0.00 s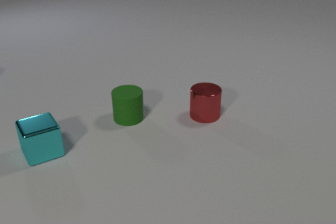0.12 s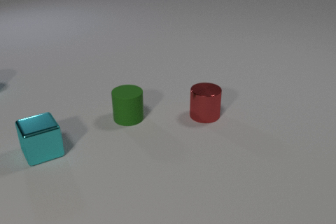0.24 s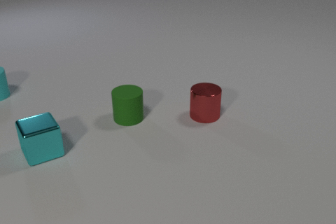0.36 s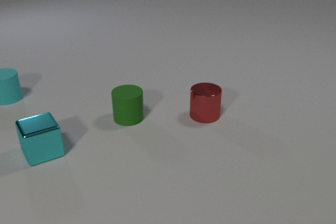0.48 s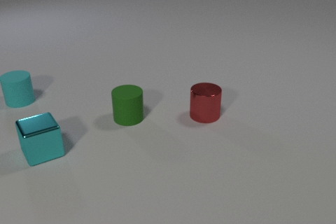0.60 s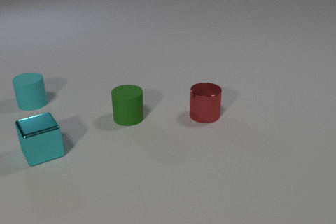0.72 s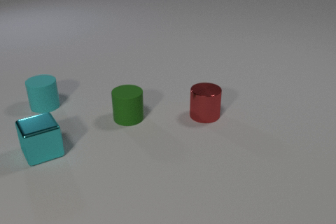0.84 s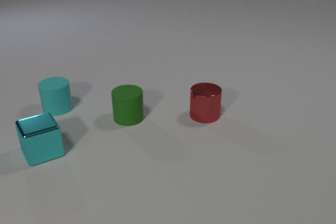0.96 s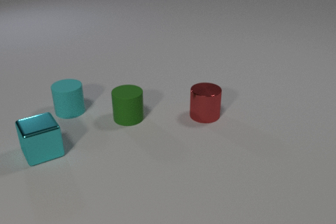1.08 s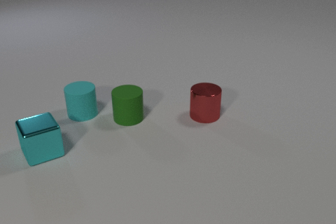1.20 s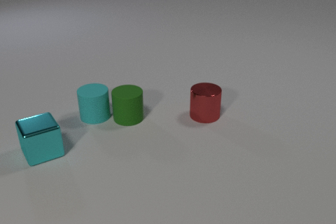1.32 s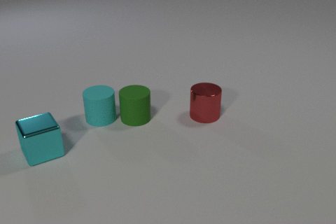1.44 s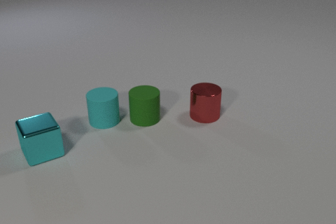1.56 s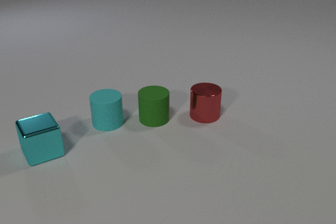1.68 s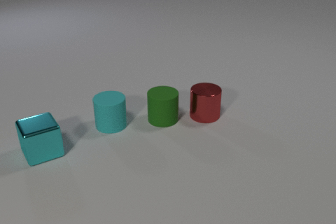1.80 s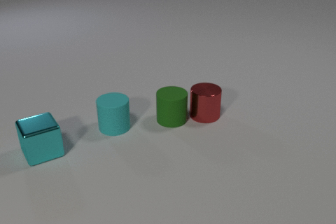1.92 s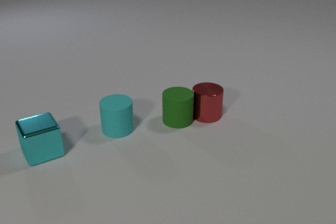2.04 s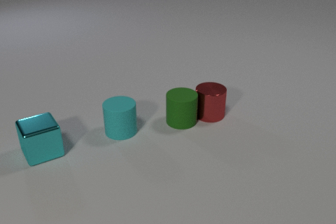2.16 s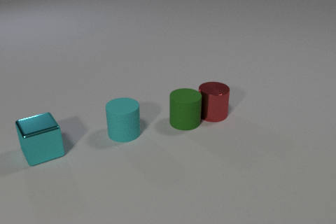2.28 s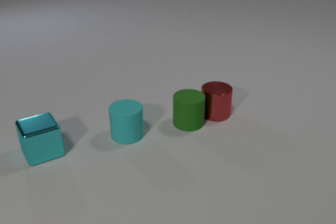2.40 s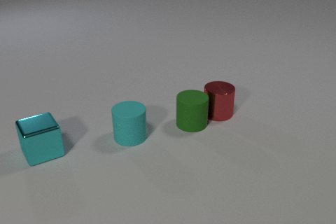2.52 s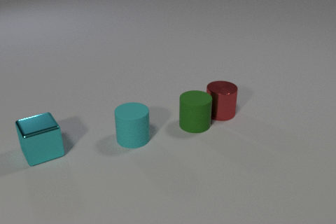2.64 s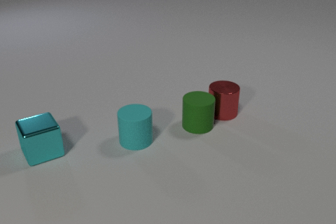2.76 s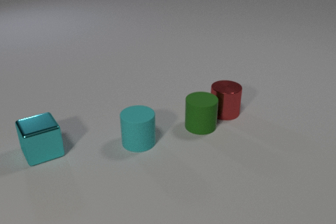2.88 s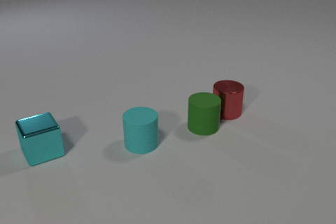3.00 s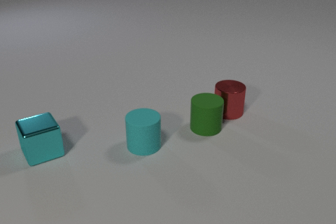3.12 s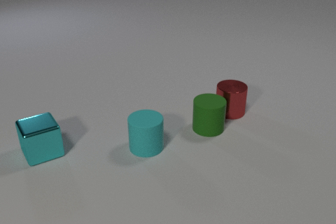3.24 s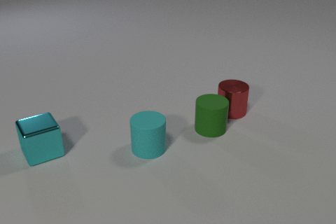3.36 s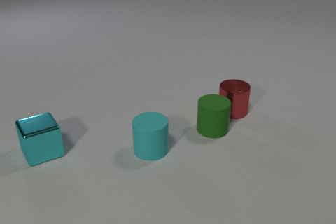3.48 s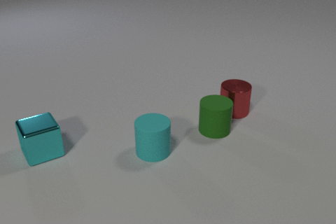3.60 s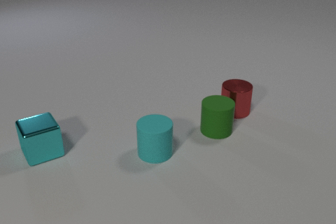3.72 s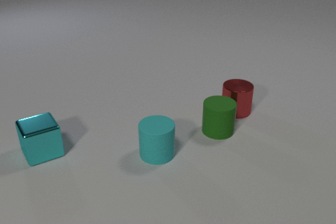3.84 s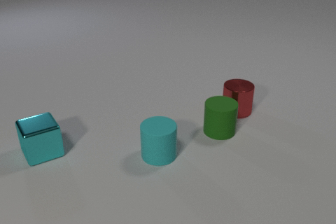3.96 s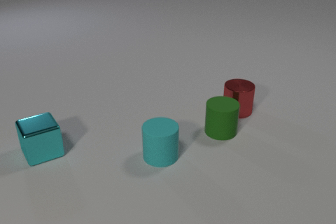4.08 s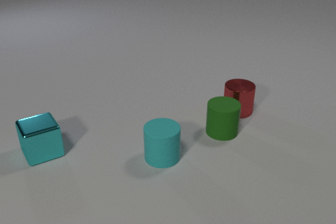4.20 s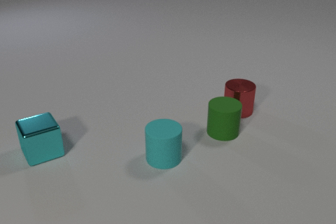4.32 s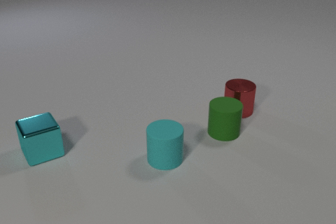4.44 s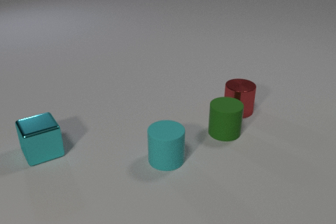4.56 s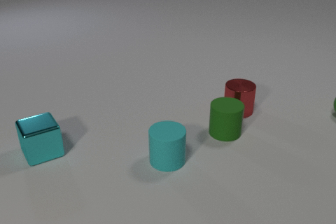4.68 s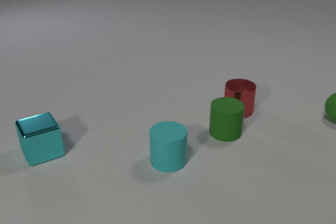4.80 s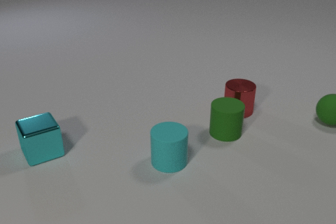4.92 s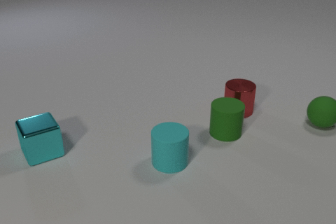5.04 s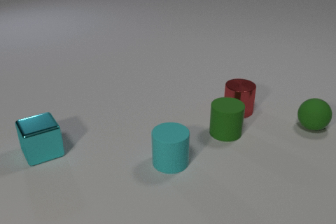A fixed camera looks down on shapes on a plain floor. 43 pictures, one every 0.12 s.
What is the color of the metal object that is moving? red.
What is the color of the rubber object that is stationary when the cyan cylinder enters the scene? green.
What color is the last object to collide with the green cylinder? red.
0.00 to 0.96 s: The cyan rubber cylinder comes in at the left edge, slides to the right and toward the camera.
0.96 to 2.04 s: The cyan rubber cylinder slides to the right and toward the camera. The green rubber cylinder slides to the right. The cyan rubber cylinder and the green rubber cylinder collide. The green rubber cylinder and the red metal cylinder collide.
2.04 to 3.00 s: The cyan rubber cylinder slides toward the camera and to the right. The green rubber cylinder slides to the right and toward the camera. The red metal cylinder slides to the right and away from the camera.
3.00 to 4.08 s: The cyan rubber cylinder slides toward the camera and to the right. The green rubber cylinder slides to the right. The red metal cylinder slides to the right.
4.08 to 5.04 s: The cyan rubber cylinder slides toward the camera and to the right. The green rubber sphere comes in at the right edge, rolls toward the camera and to the left.
